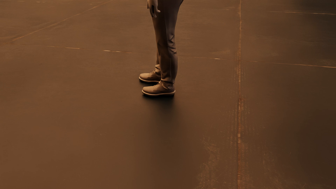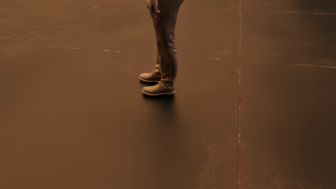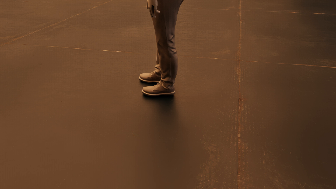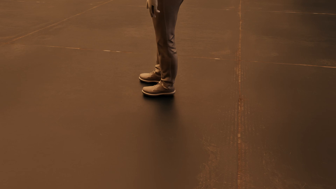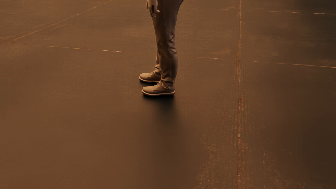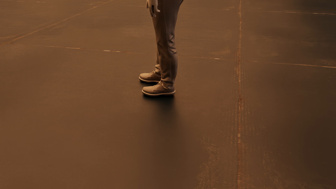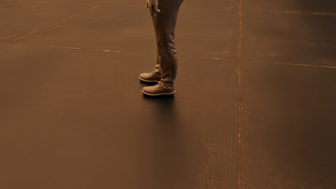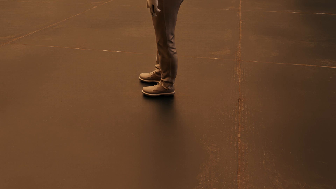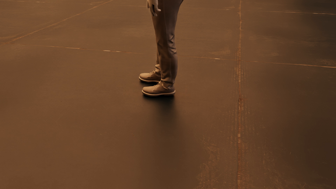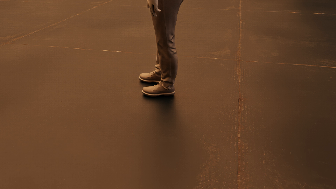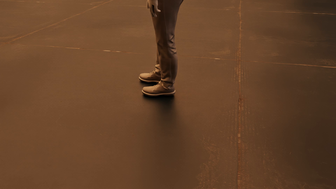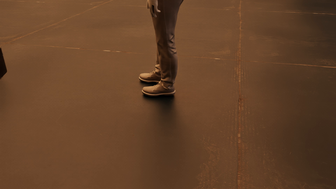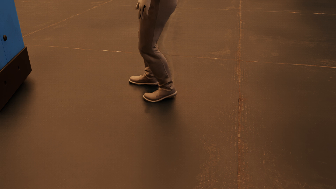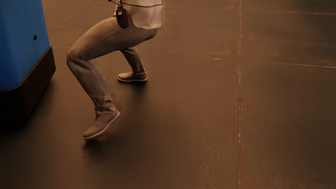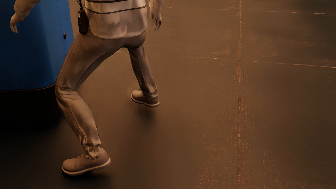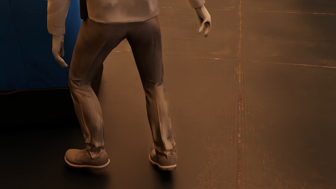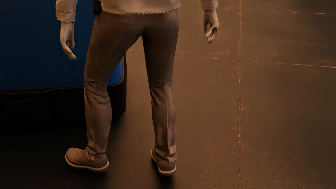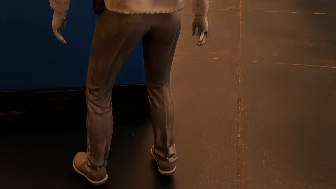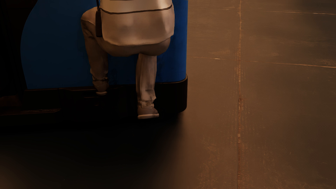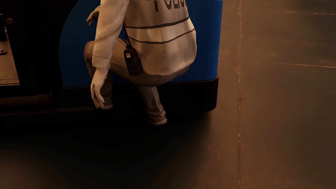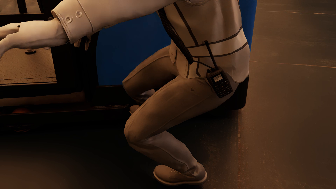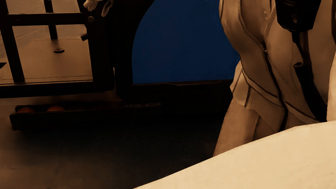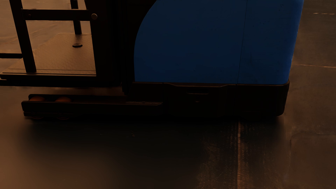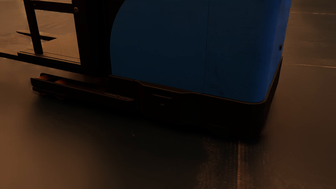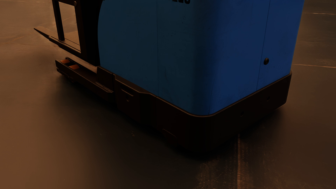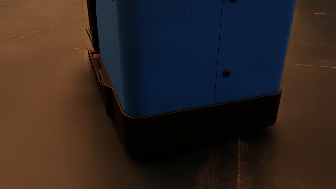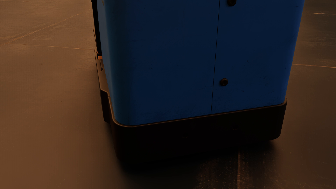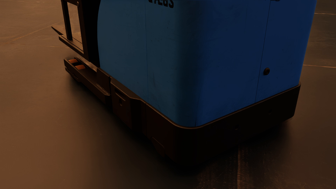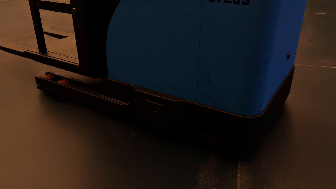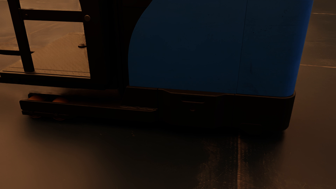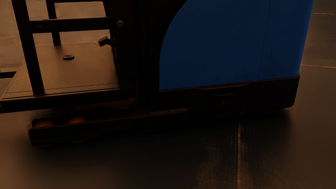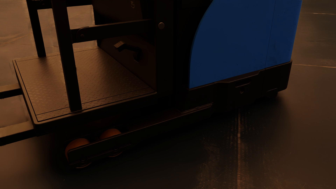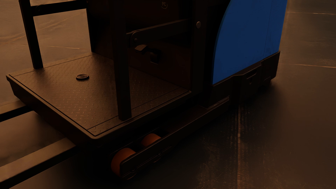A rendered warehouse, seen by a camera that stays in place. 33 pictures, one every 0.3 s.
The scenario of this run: Near miss between a forklift and a person.
